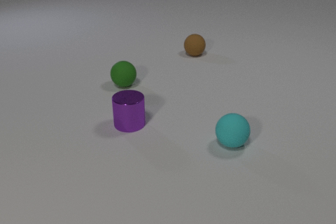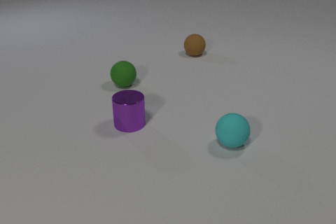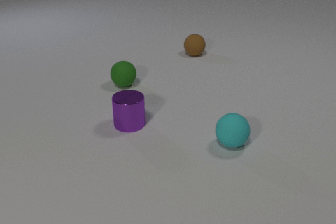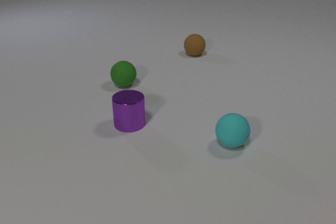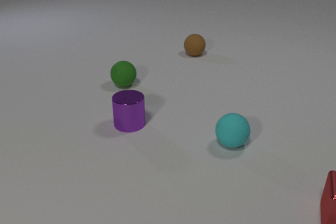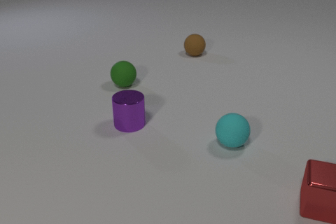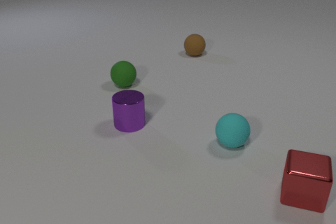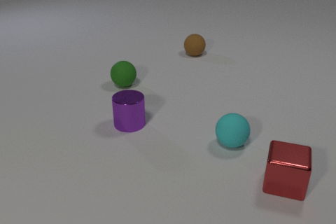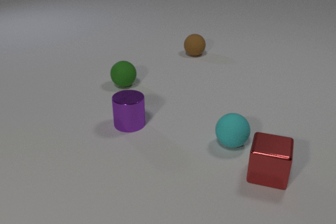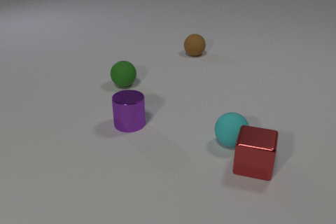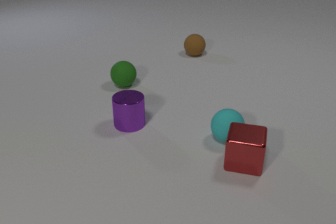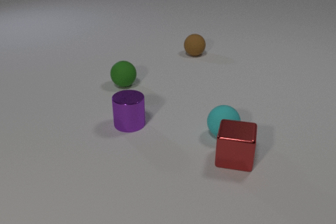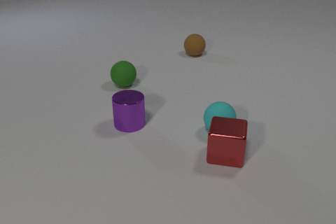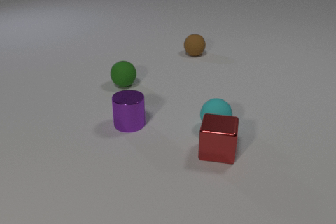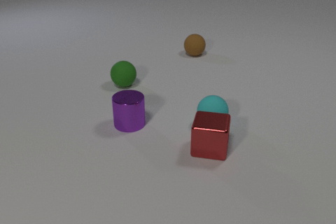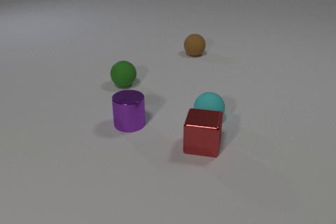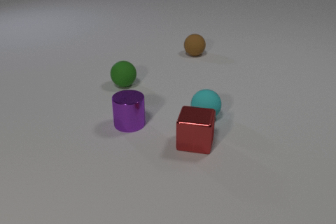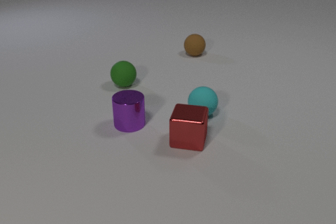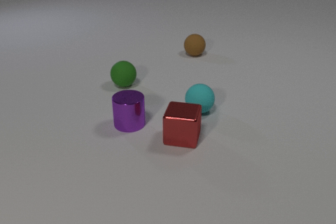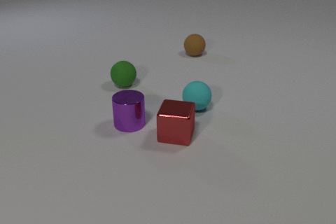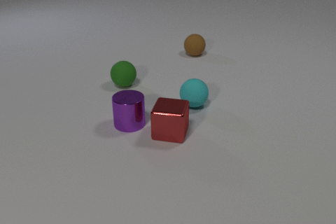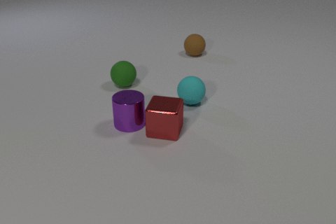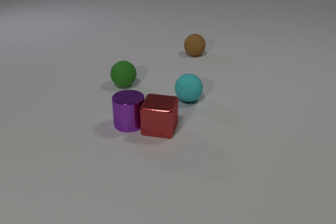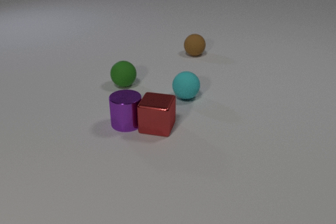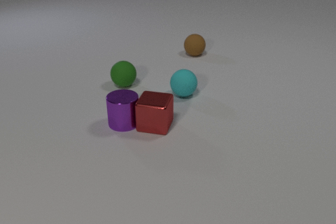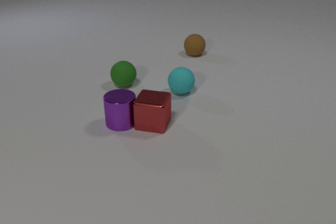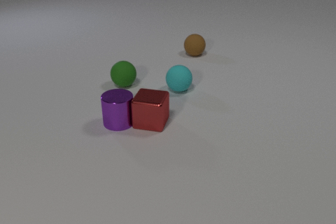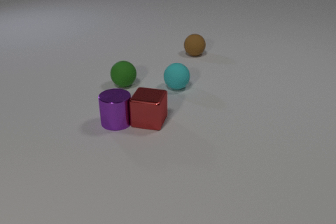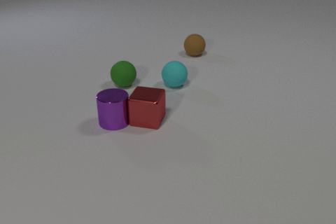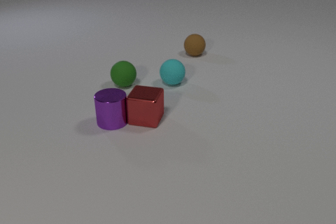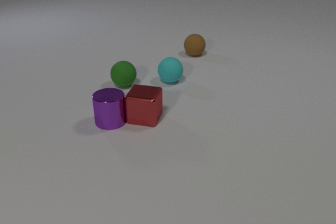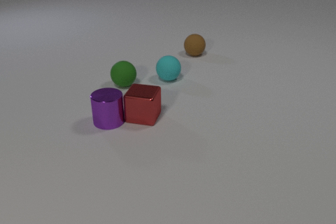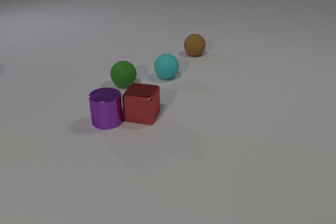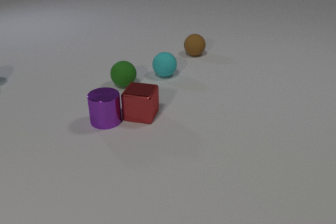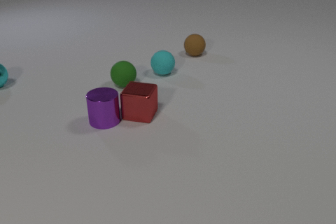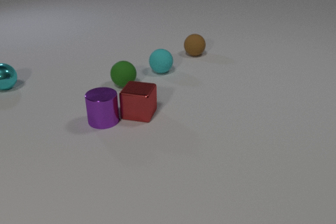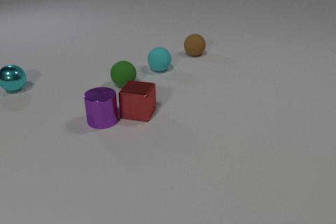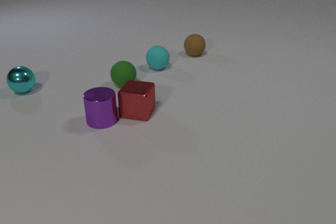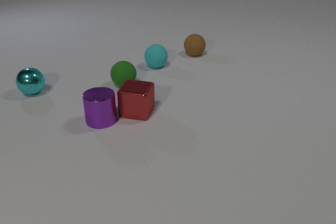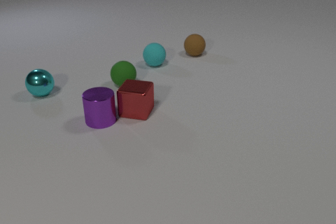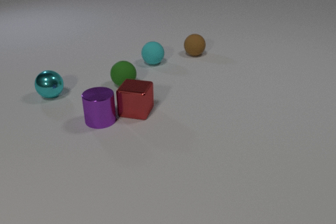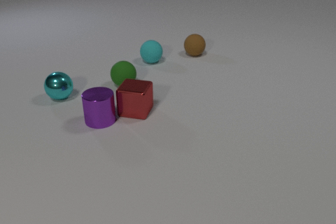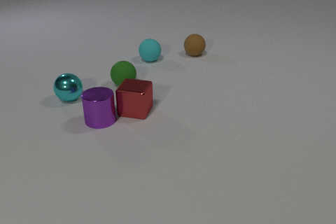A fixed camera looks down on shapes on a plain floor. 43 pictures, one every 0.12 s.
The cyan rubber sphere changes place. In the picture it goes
away from the camera.
0.00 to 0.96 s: The red metal cube comes in at the right edge, slides to the left and away from the camera.
0.96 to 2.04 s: The red metal cube slides to the left and away from the camera. The cyan rubber sphere rolls away from the camera and to the left. The red metal cube and the cyan rubber sphere collide.
2.04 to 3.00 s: The red metal cube slides to the left and away from the camera. The cyan rubber sphere rolls away from the camera and to the left. The purple metal cylinder slides to the left. The red metal cube and the purple metal cylinder collide.
3.00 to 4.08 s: The red metal cube slides away from the camera and to the left. The cyan rubber sphere rolls away from the camera and to the left. The purple metal cylinder slides to the left. The cyan metal sphere comes in at the left edge, rolls to the right.
4.08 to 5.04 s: The red metal cube slides away from the camera. The cyan rubber sphere rolls away from the camera. The cyan metal sphere rolls to the right and toward the camera.
What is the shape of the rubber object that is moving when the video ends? sphere.
What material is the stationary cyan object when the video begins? rubber.
What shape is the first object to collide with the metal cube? sphere.
